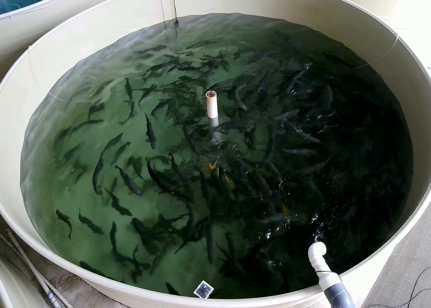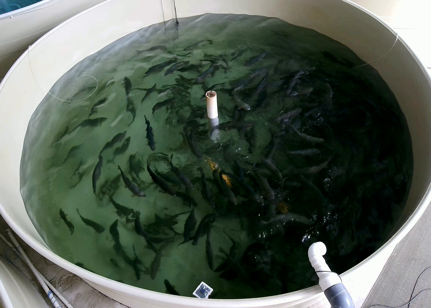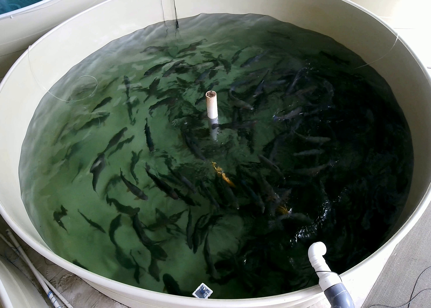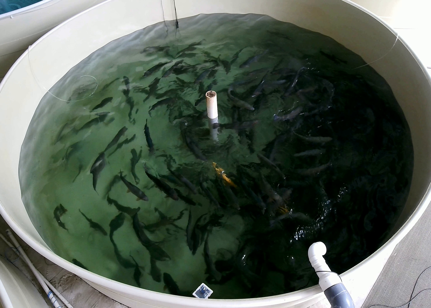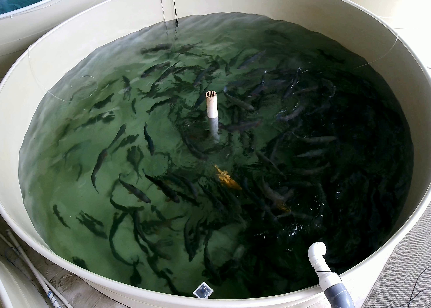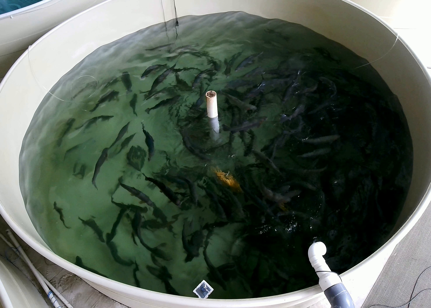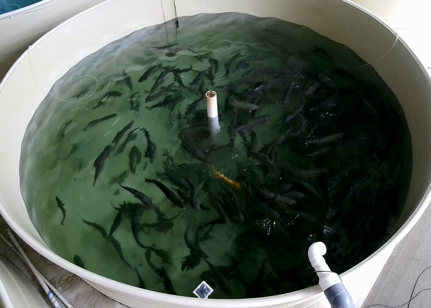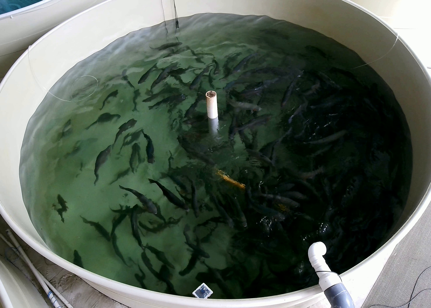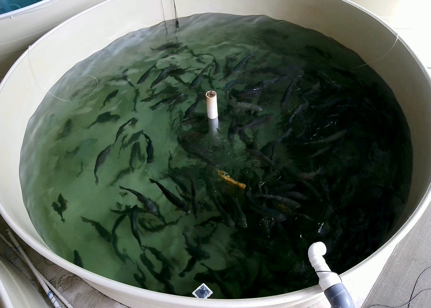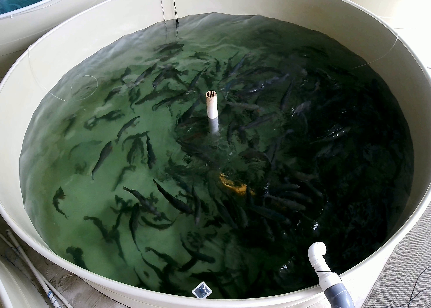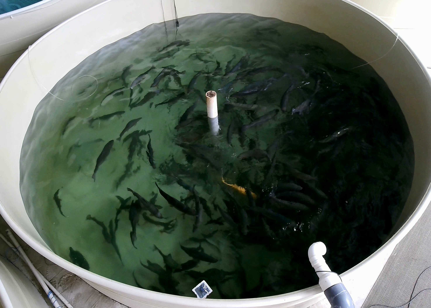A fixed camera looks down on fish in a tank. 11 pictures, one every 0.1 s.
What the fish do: Foraging.
